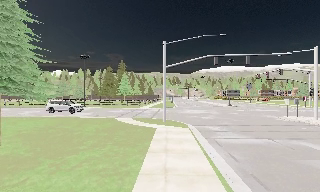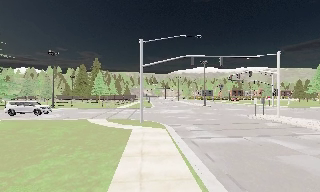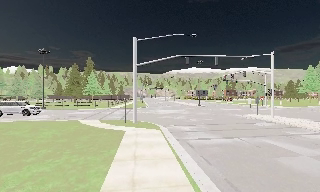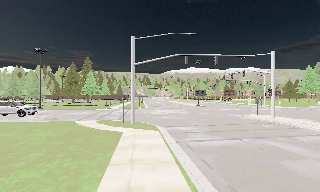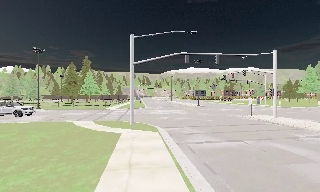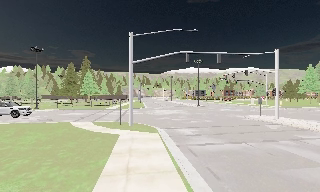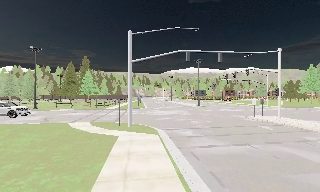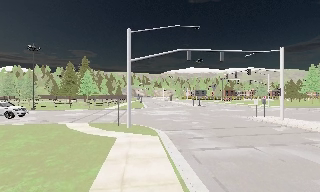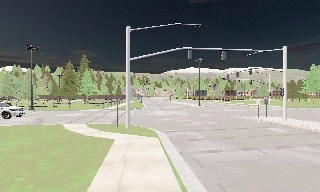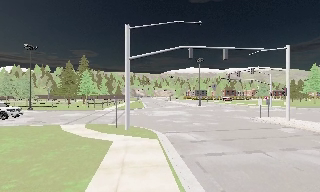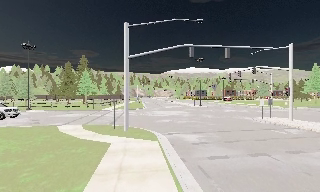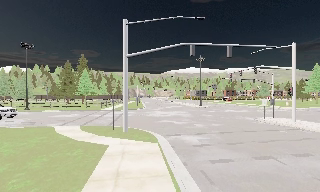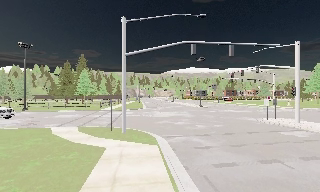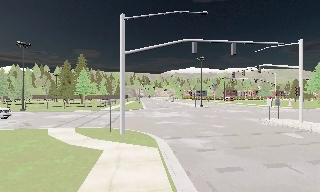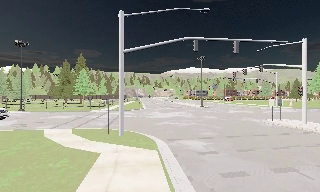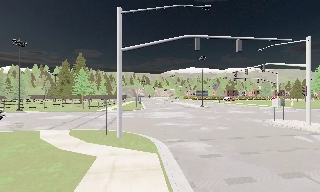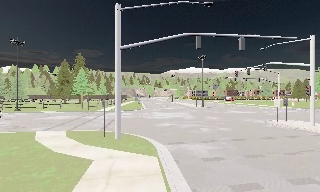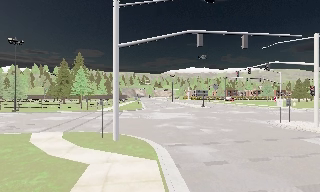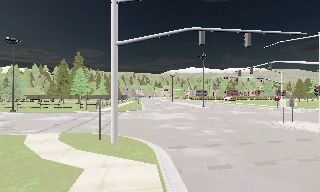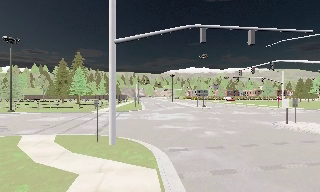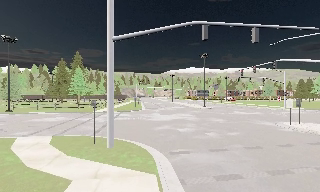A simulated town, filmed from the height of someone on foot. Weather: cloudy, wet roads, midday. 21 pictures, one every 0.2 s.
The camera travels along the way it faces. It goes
forward.
0.0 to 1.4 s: The camera pans to its right, which is clockwise from overhead, by about 10 degrees. It travels forward, about 2.5 m, so what stands in front looms larger.
1.4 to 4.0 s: The camera travels forward, about 5 m, so what stands in front looms larger.
The film runs forward here.
